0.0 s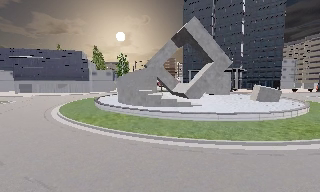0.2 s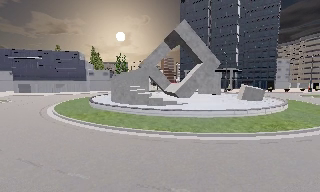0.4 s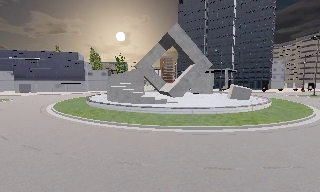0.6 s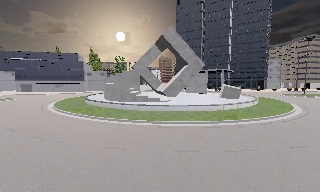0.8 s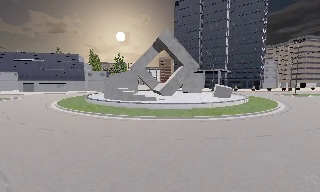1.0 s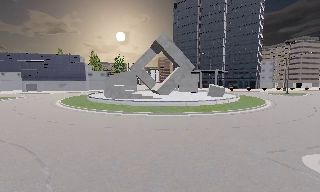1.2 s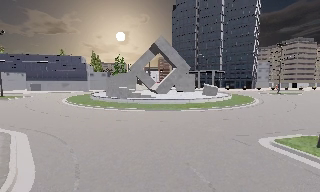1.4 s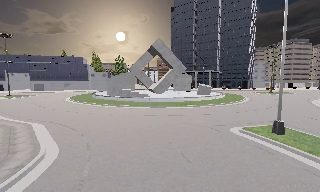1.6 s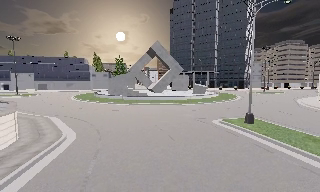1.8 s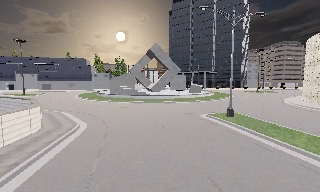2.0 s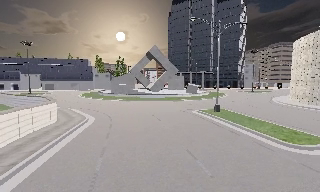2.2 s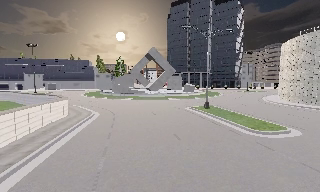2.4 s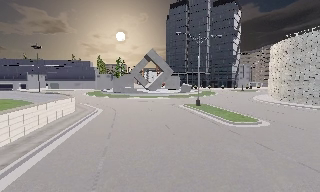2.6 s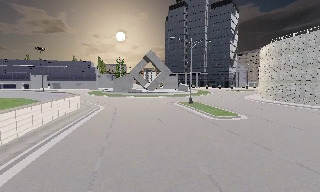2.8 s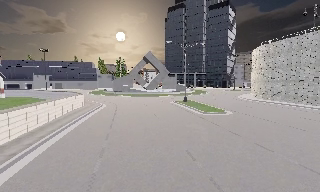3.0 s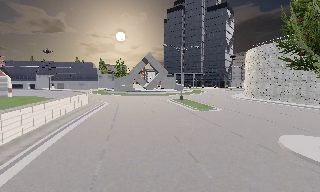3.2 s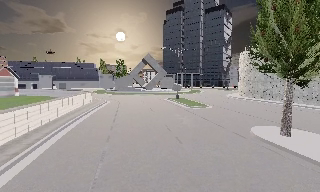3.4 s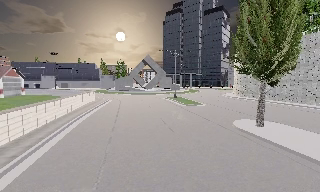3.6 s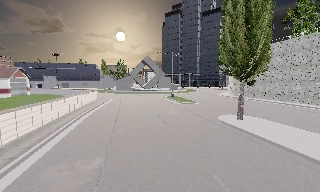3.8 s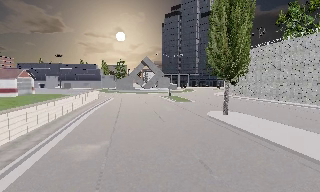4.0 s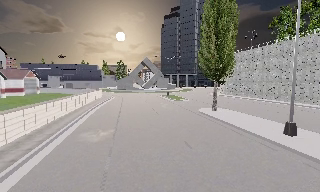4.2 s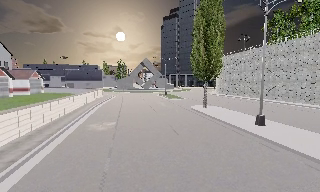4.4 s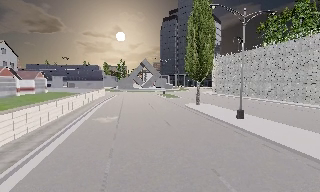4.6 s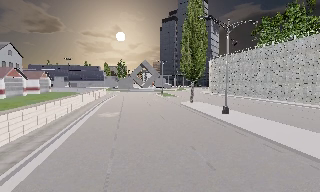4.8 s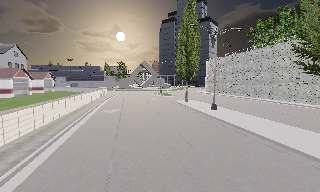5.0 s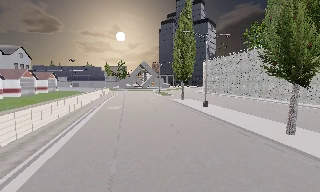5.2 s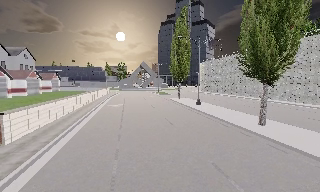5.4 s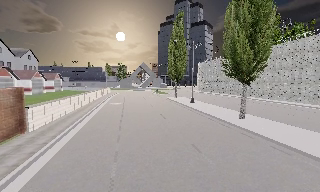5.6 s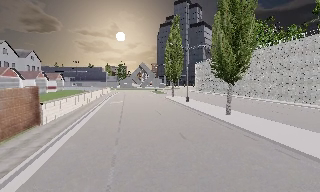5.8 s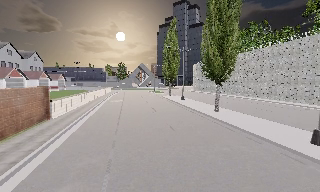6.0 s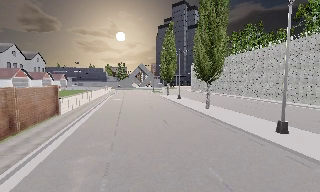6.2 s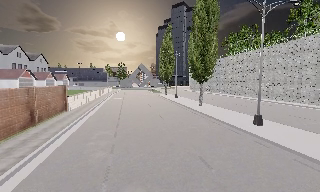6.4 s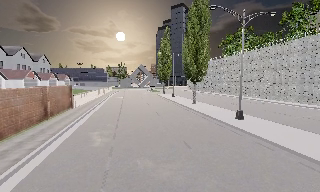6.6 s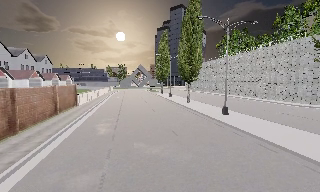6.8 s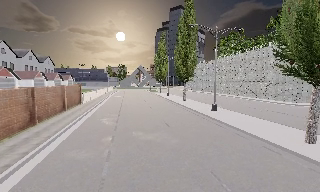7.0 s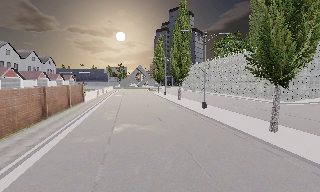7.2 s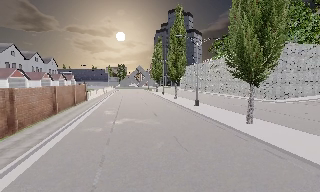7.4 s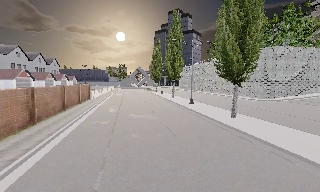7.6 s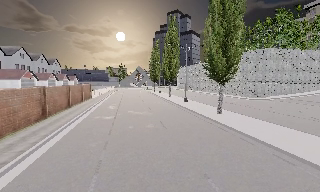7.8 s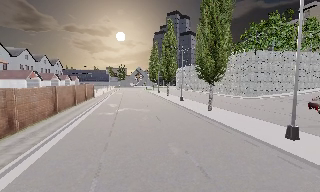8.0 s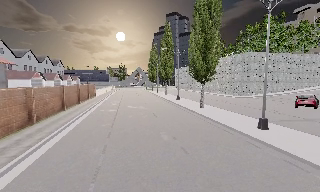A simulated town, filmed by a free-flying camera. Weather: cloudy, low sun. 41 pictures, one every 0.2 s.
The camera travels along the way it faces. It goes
backward.
0.0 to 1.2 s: The camera travels backward and to its right, about 10 m, so what stands in front gets smaller.
1.2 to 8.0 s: The camera travels backward, about 65 m, so what stands in front gets smaller.
The film runs forward here.
